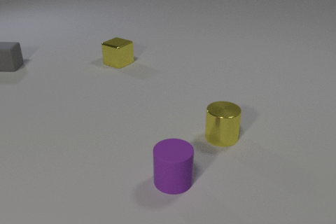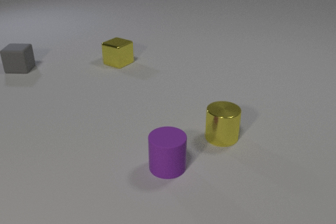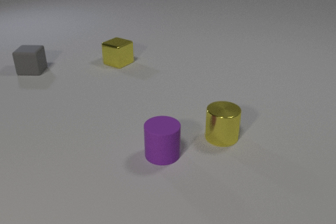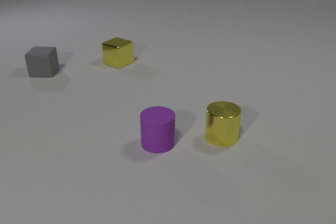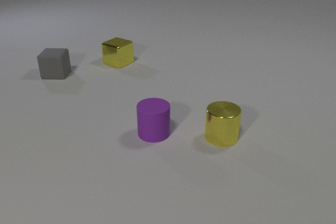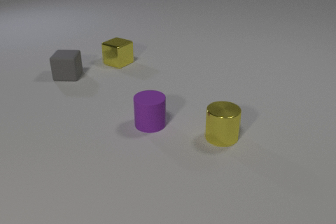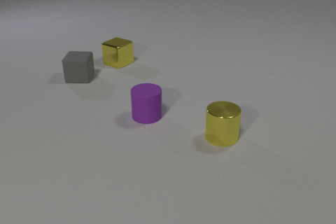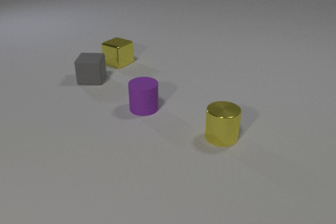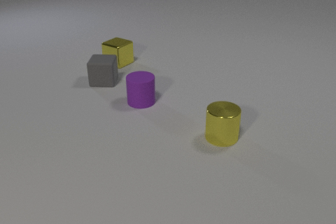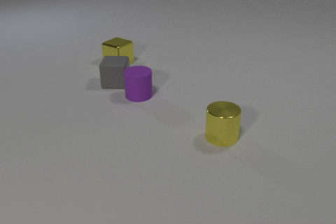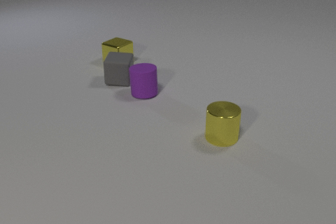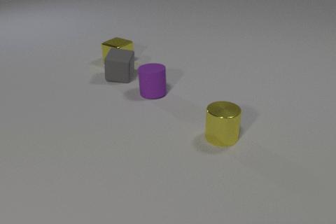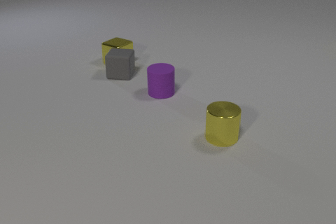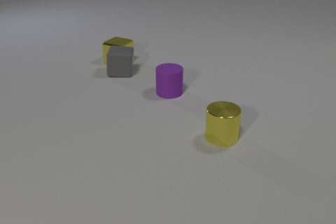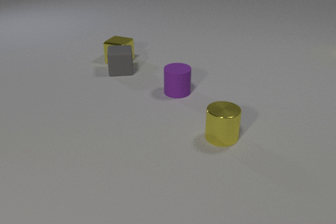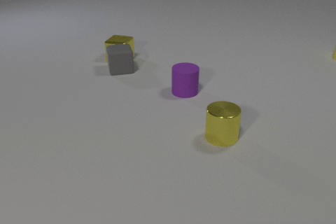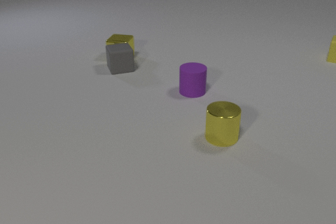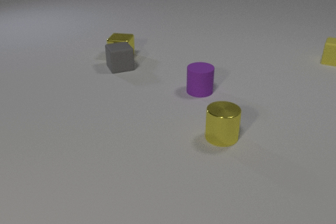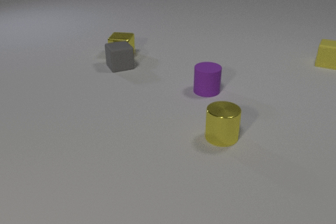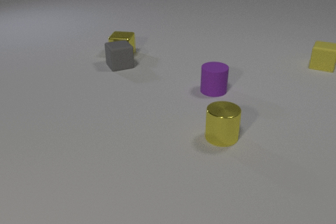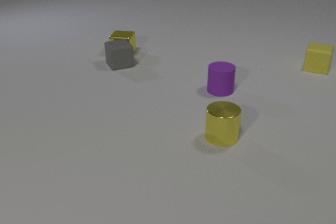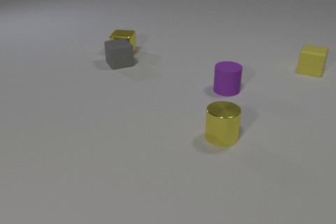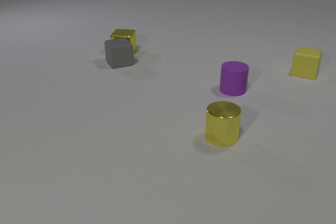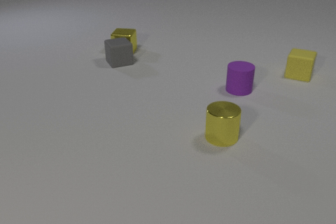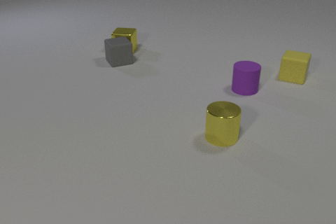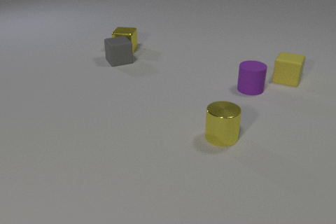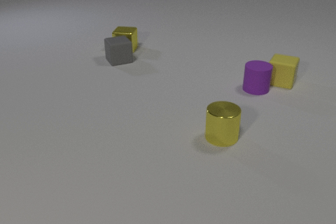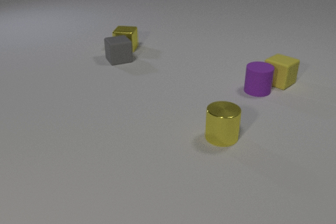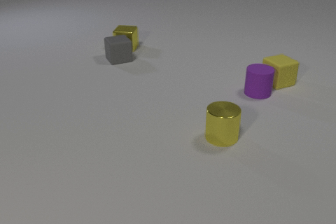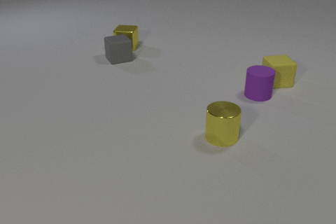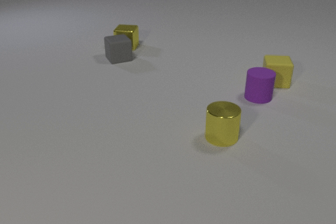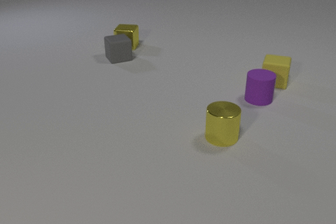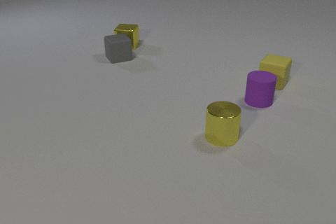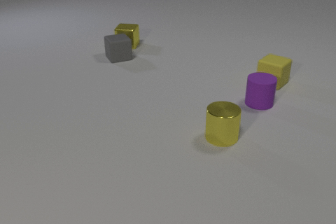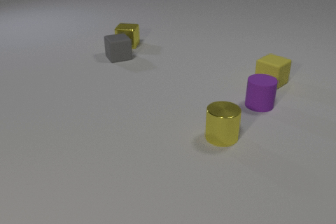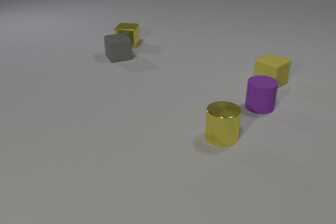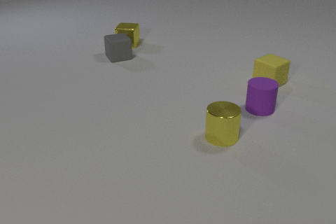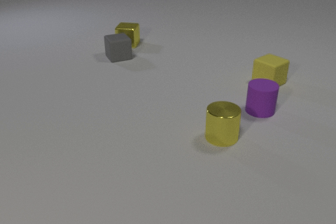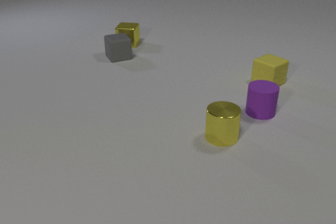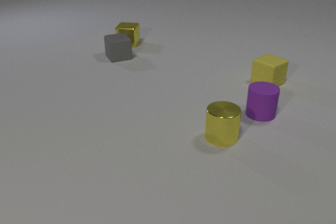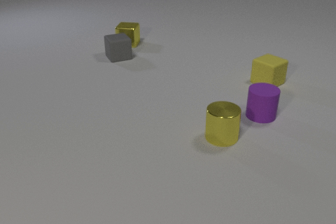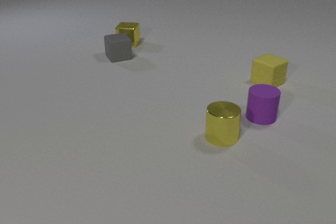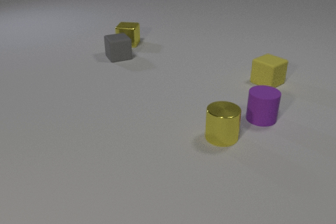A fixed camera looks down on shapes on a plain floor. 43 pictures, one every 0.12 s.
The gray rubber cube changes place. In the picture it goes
to the right.
The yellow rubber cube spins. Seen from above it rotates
clockwise.
0.00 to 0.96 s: The gray rubber cube slides to the right and toward the camera. The purple rubber cylinder slides away from the camera.
0.96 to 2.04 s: The gray rubber cube slides away from the camera and to the right, spins so that its near face slides to the right, counterclockwise seen from above. The purple rubber cylinder slides to the right. The yellow metal cube slides away from the camera, spins so that its near face slides to the right, counterclockwise seen from above. The yellow rubber cube comes in at the right edge, slides toward the camera and to the left. The gray rubber cube and the purple rubber cylinder collide. The gray rubber cube and the yellow metal cube collide.
2.04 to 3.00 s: The gray rubber cube slides away from the camera. The purple rubber cylinder slides to the right. The yellow metal cube slides away from the camera. The yellow rubber cube slides toward the camera and to the left.
3.00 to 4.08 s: The gray rubber cube slides away from the camera. The purple rubber cylinder slides toward the camera. The yellow metal cube slides away from the camera. The yellow rubber cube slides to the left and toward the camera, spins clockwise seen from above by about 105 degrees, its near face sliding to the left. The purple rubber cylinder and the yellow rubber cube collide.
4.08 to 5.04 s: The purple rubber cylinder slides toward the camera.
What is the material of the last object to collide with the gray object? metal.
How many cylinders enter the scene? 0.
Are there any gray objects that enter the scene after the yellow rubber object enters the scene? no.
